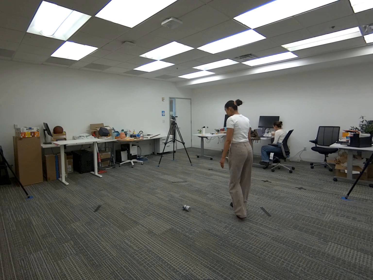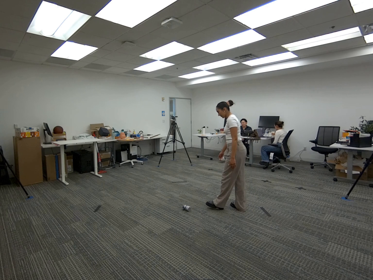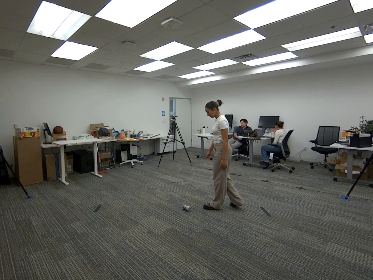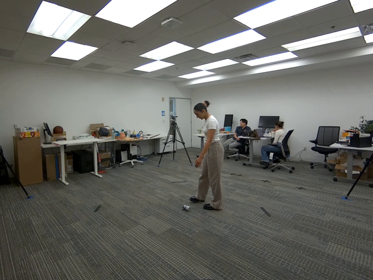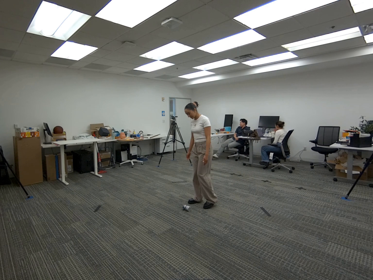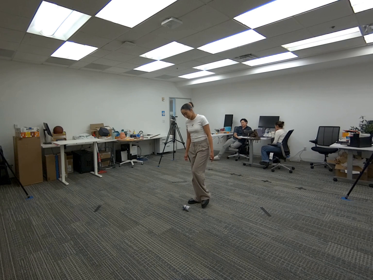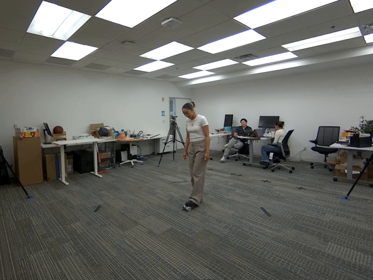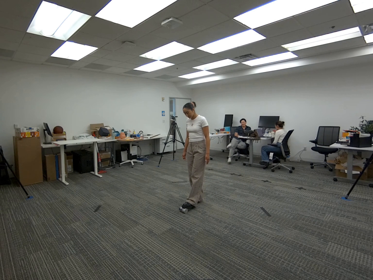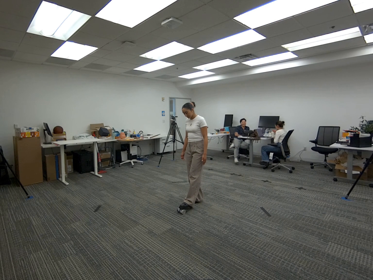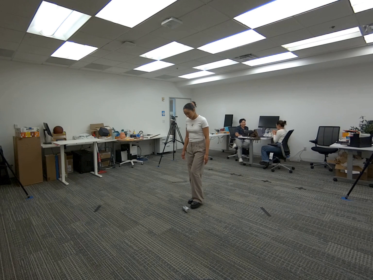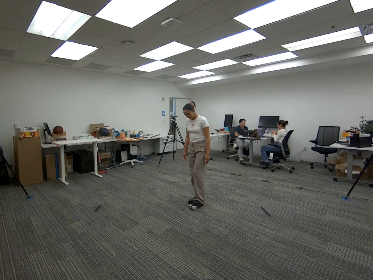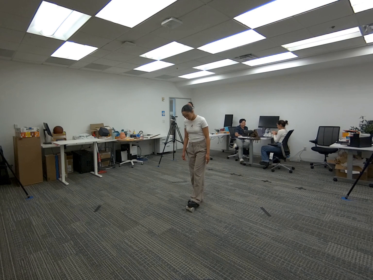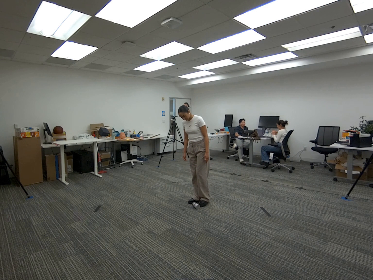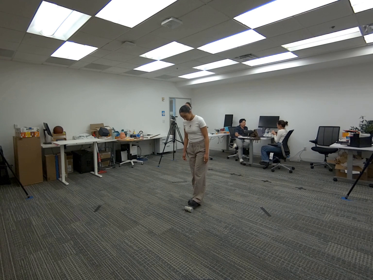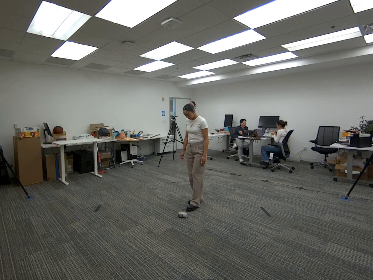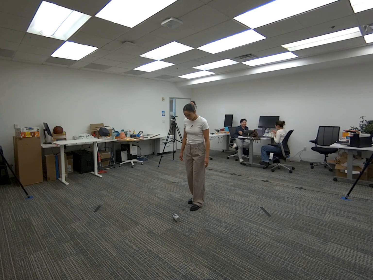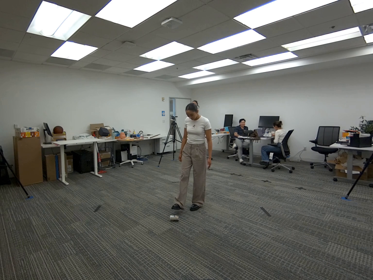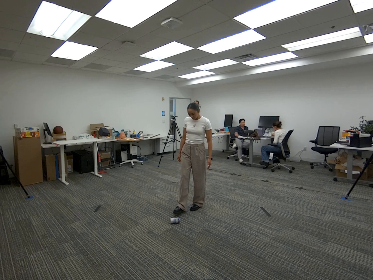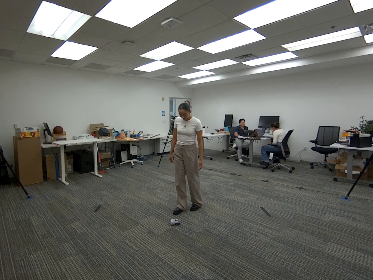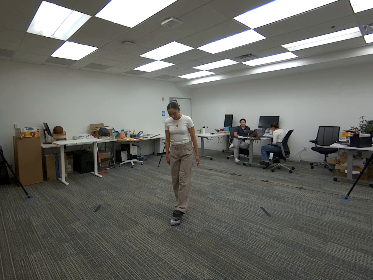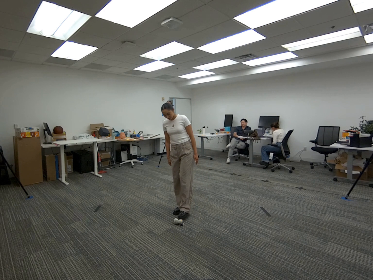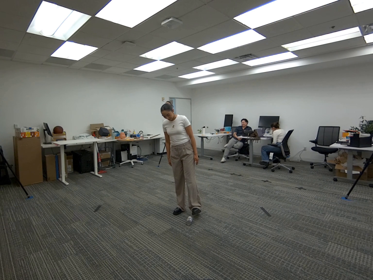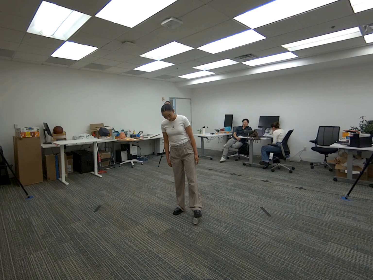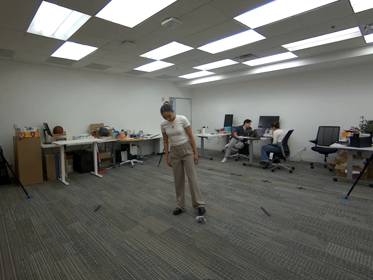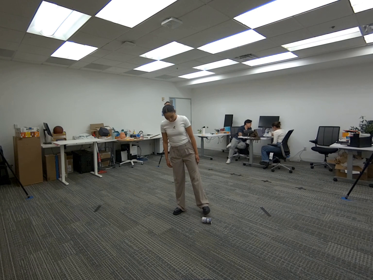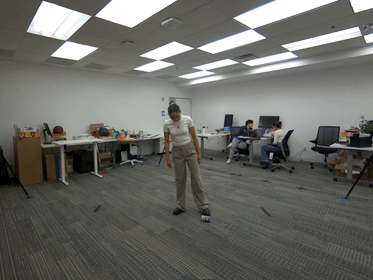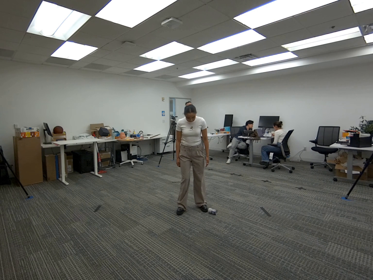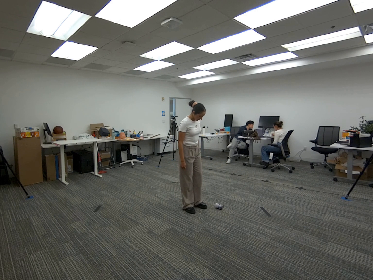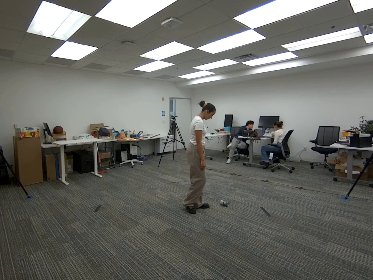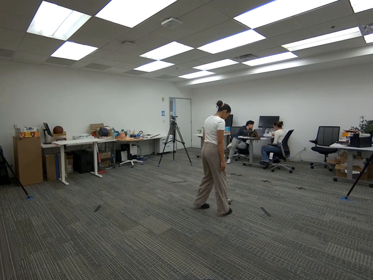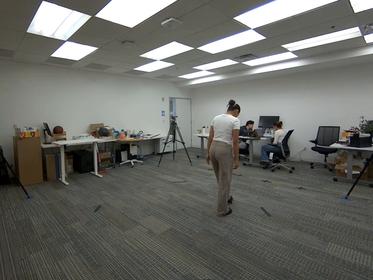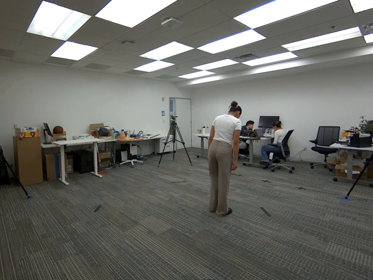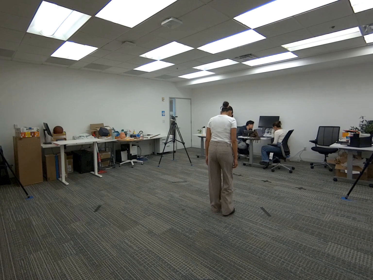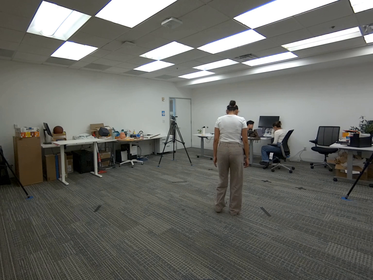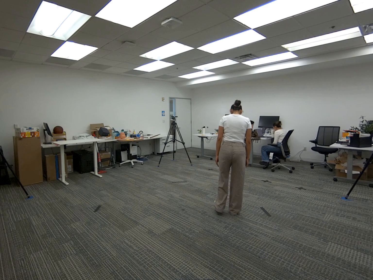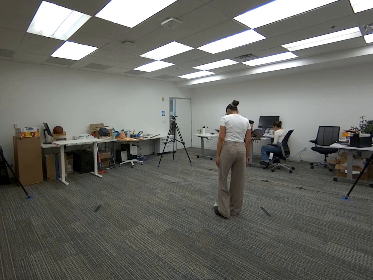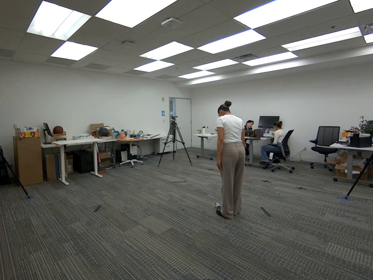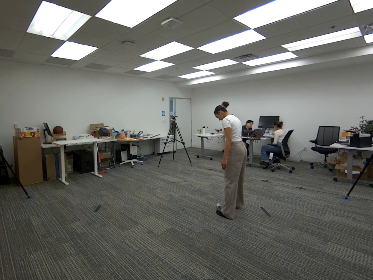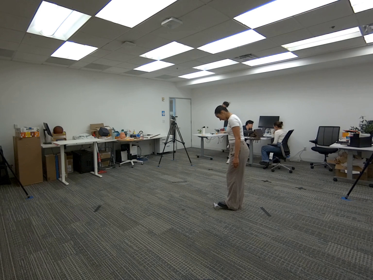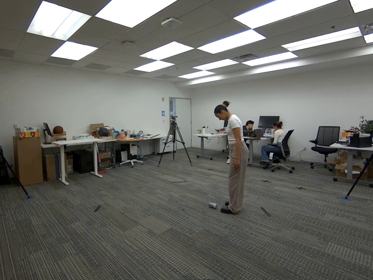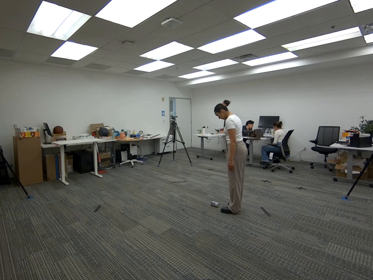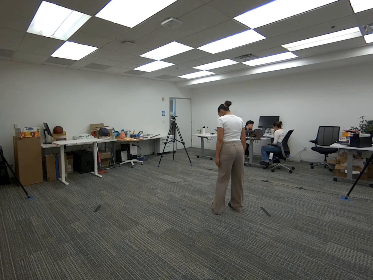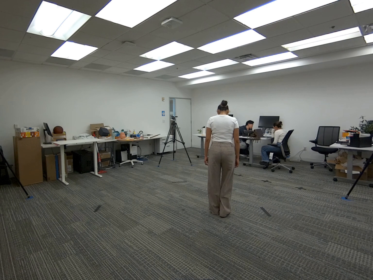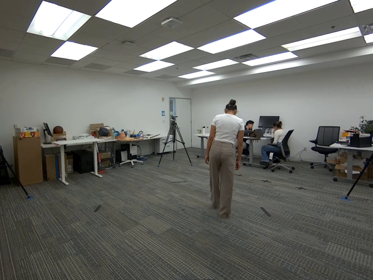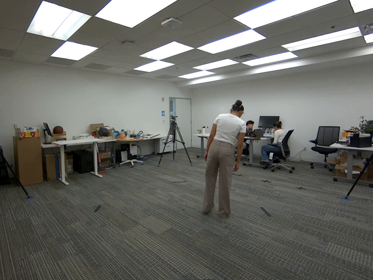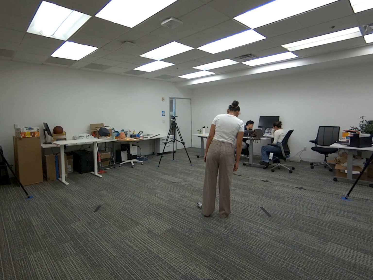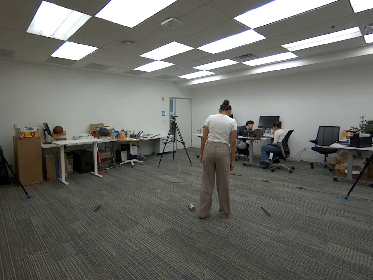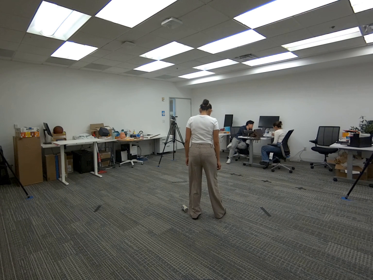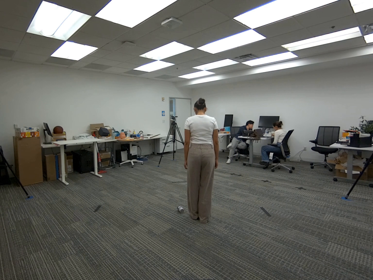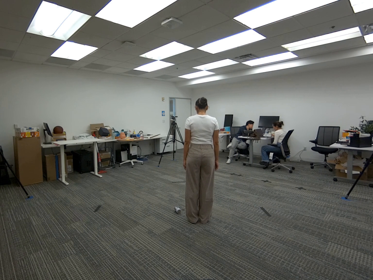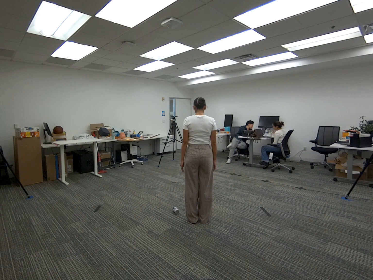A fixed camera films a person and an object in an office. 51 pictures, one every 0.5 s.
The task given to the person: Walk over to the can on the ground and use your foot to roll the can across the floor.
